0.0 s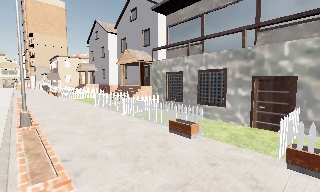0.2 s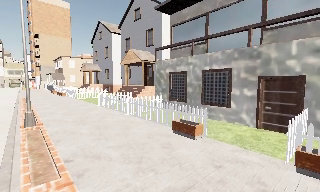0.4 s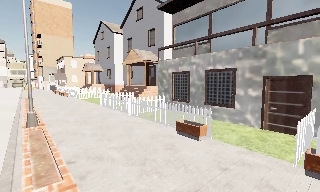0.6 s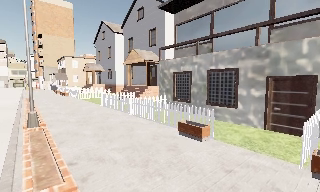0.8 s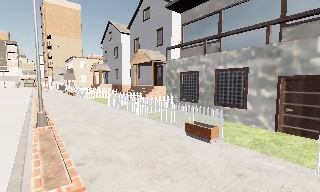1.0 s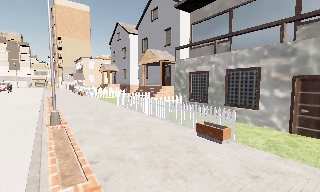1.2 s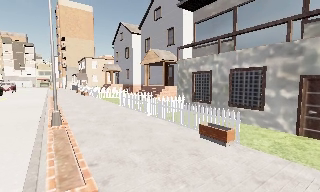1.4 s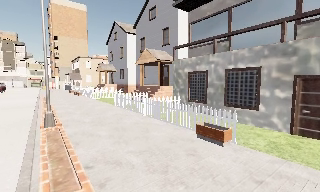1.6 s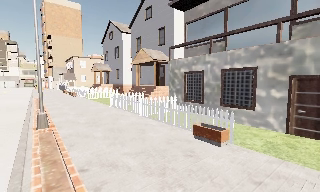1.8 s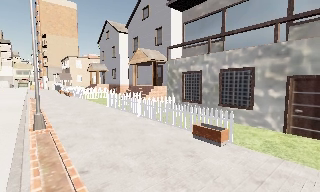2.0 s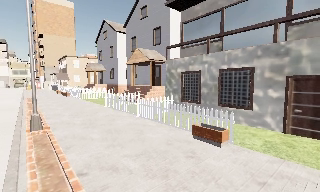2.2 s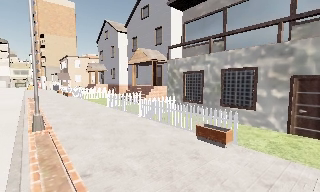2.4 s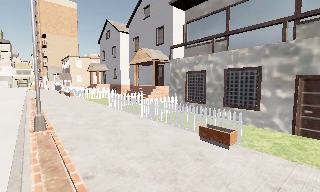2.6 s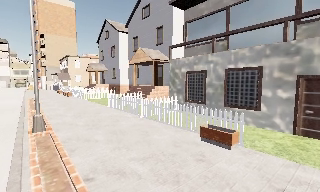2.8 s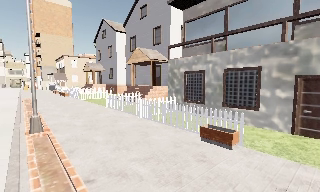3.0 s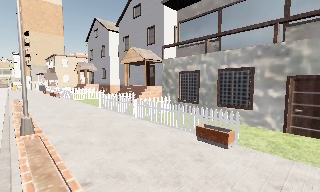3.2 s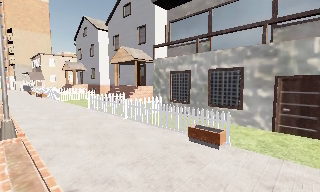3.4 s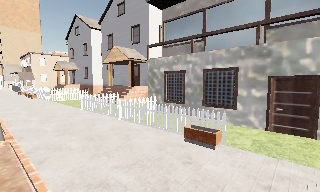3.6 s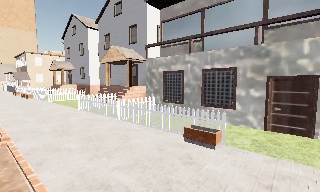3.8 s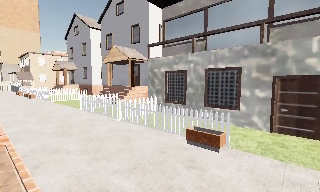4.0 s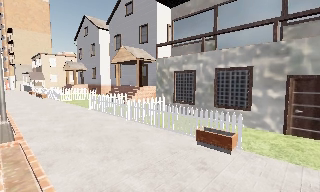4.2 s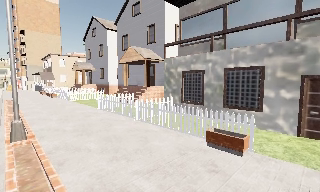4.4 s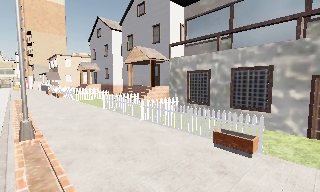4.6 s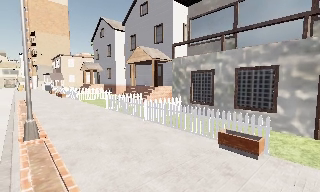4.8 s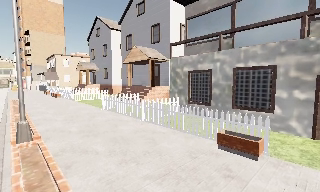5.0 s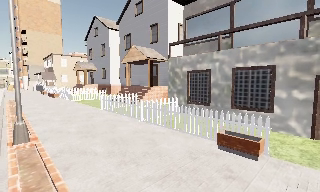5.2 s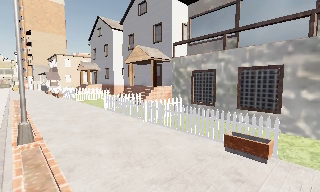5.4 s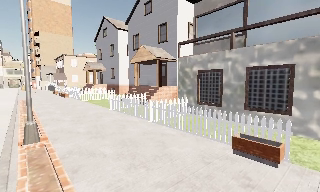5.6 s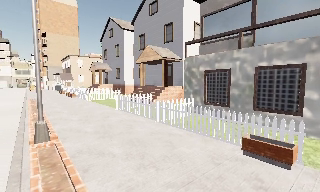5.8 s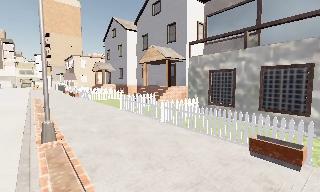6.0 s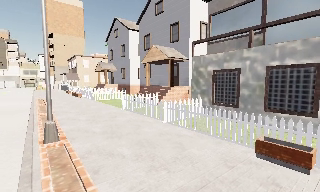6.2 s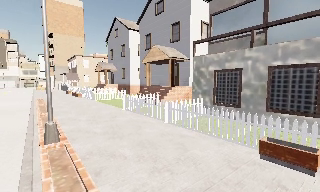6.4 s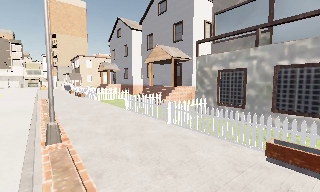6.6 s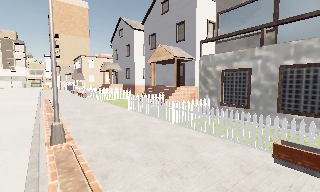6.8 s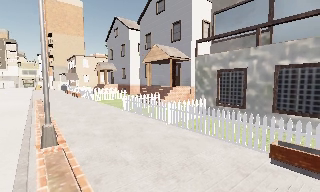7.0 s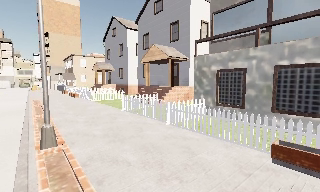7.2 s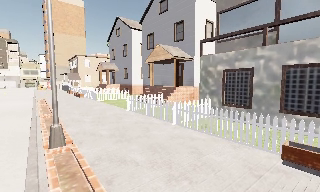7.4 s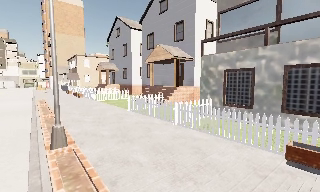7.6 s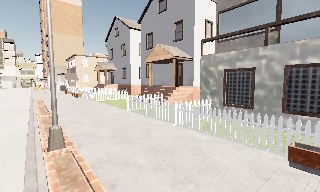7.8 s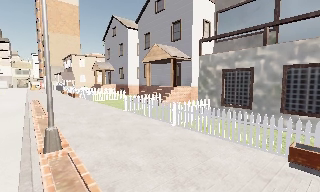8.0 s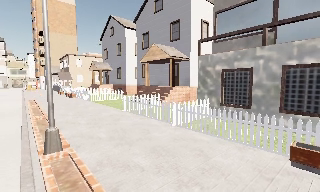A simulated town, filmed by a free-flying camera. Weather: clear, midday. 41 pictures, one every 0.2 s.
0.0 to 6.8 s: The camera travels forward and to its left, about 3 m, so what stands in front looms larger.
6.8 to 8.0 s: The camera travels to its left, about 0.5 m.
The film runs forward here.
